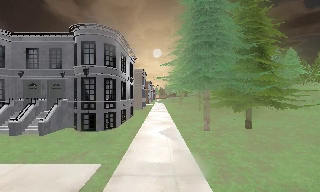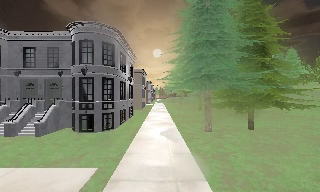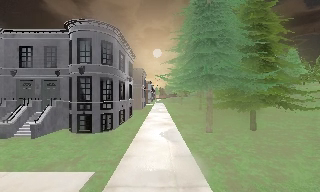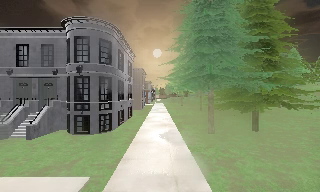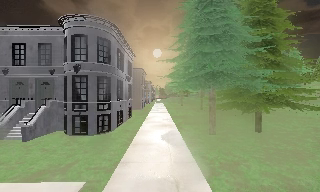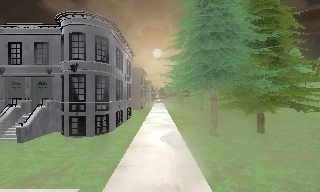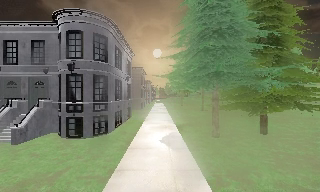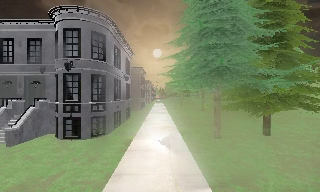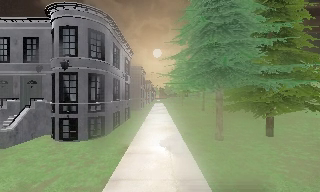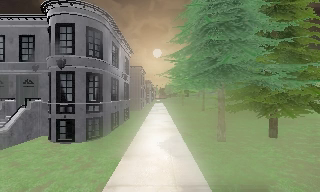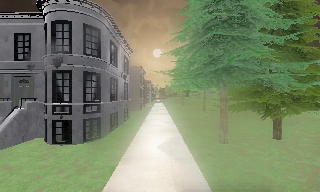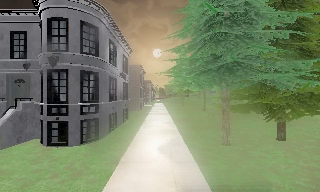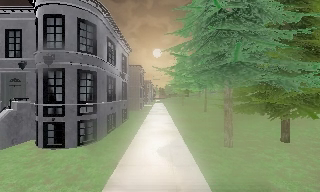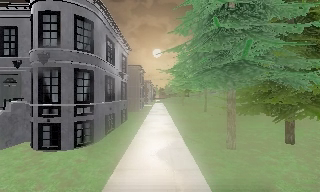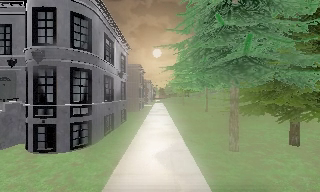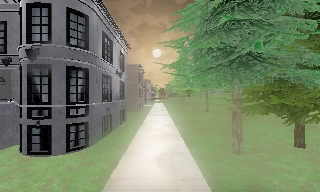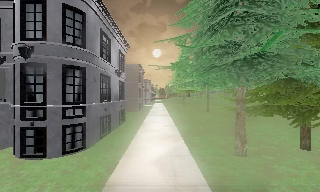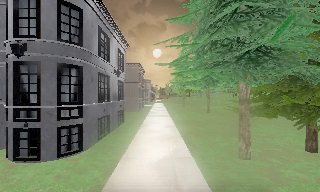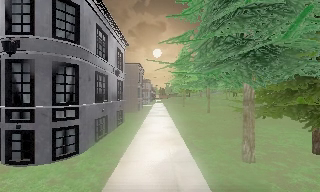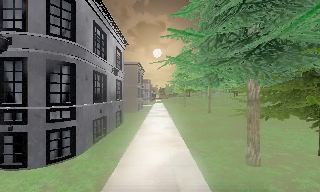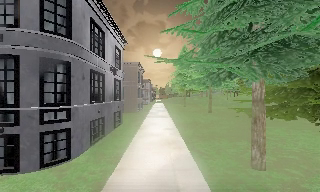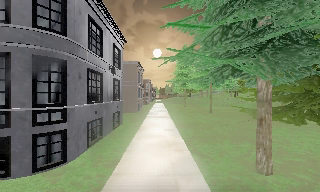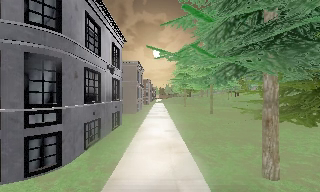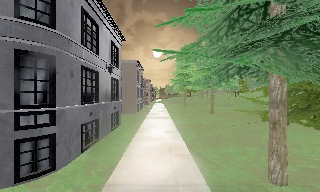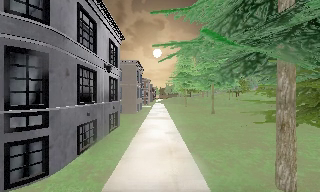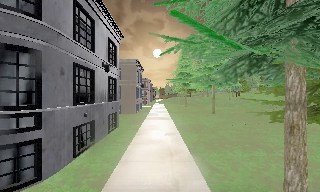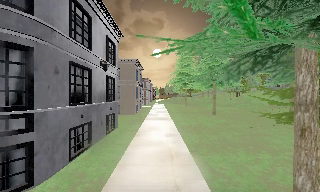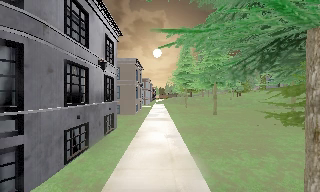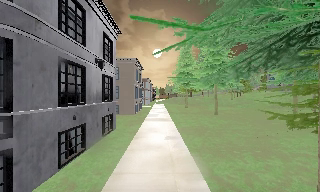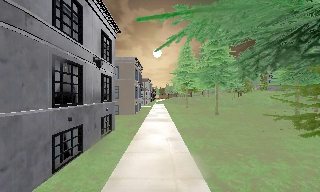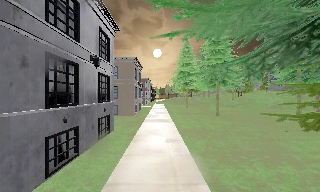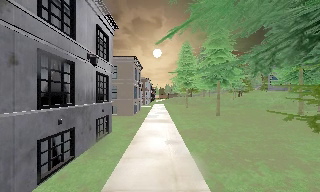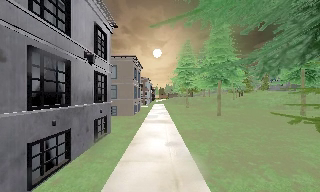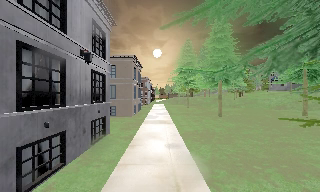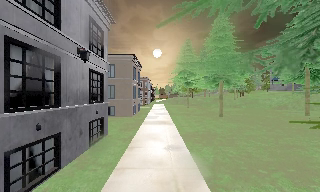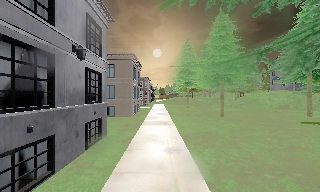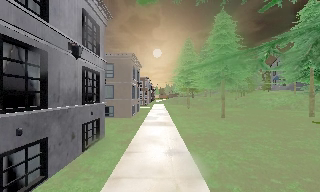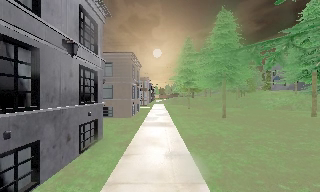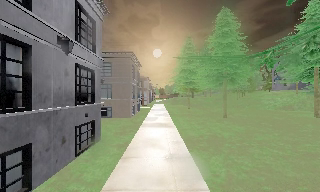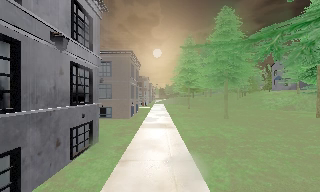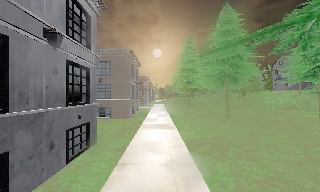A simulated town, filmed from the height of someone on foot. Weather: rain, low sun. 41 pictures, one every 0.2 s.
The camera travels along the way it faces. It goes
forward.
0.0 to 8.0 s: The camera travels forward, about 11 m, so what stands in front looms larger.
The film runs forward here.
